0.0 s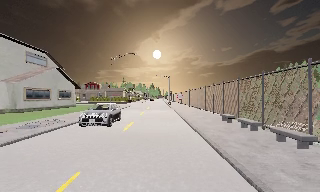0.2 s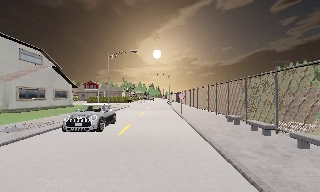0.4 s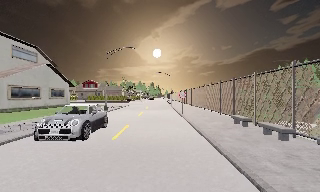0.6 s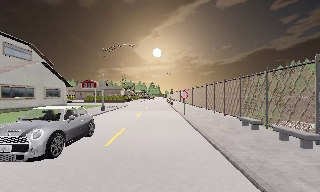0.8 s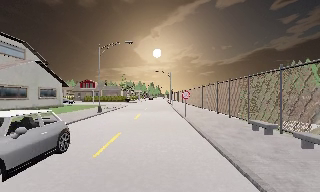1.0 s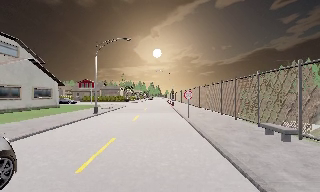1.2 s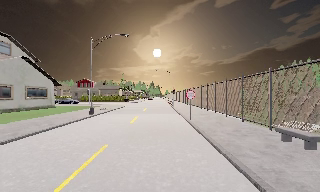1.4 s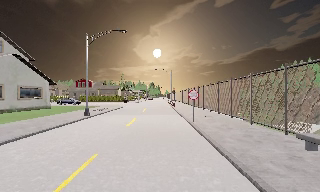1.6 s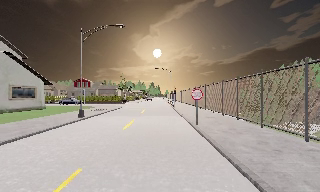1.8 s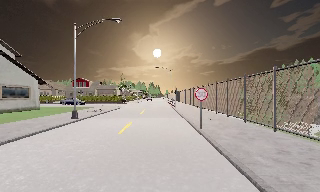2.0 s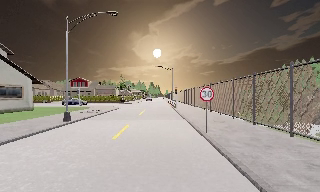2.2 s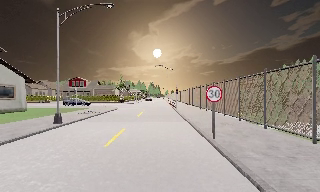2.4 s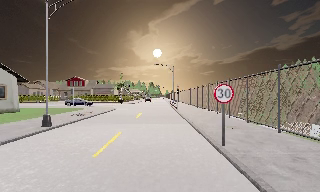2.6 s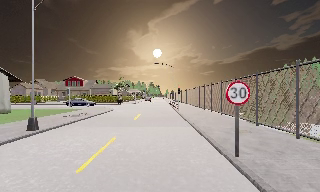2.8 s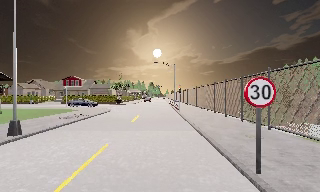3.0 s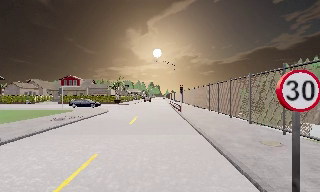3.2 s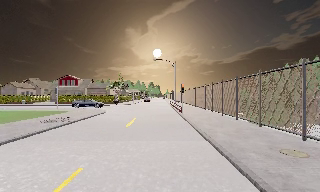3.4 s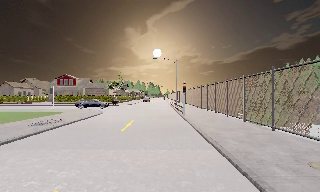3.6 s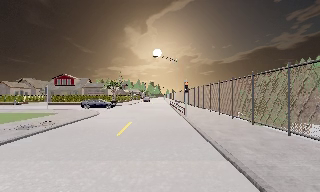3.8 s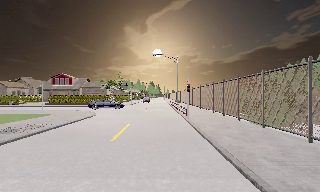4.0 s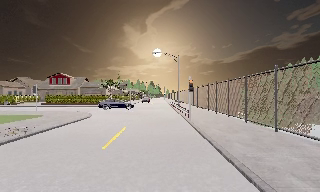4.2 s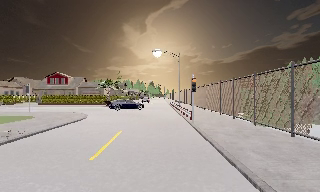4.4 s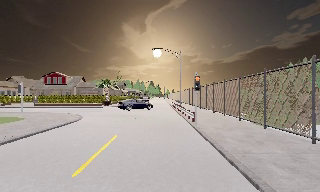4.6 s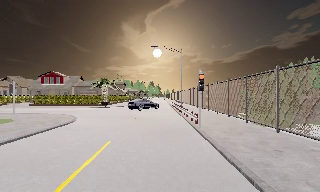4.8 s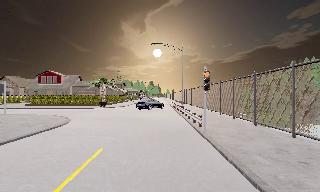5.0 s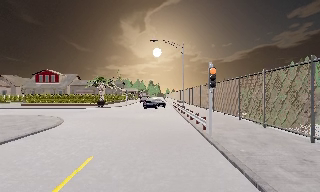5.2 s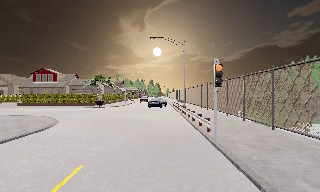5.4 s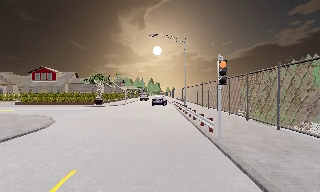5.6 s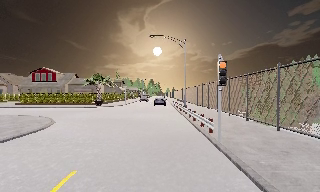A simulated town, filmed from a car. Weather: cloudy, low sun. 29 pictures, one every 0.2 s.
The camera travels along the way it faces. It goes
forward.
0.0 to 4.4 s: The camera travels forward, about 20 m, so what stands in front looms larger.
4.4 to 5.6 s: The camera travels forward, about 3.5 m, so what stands in front looms larger. It loses speed.
The film runs forward here.
